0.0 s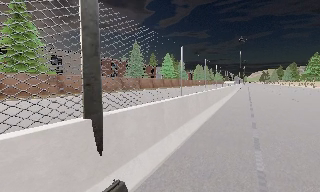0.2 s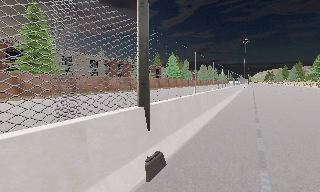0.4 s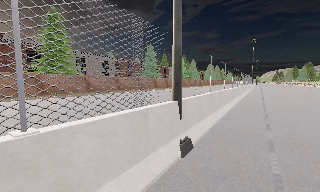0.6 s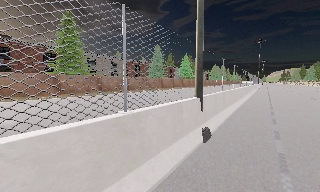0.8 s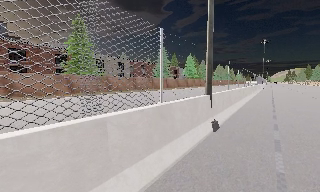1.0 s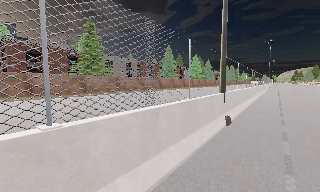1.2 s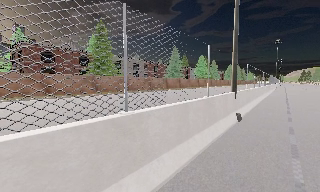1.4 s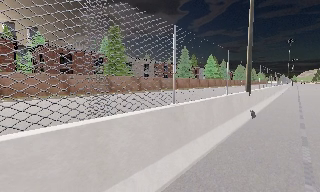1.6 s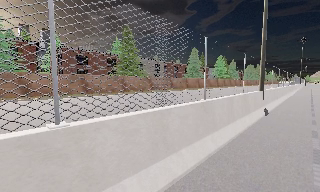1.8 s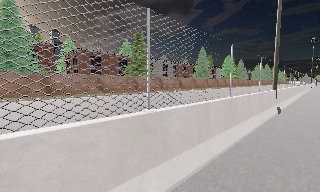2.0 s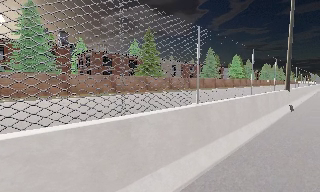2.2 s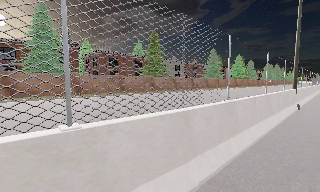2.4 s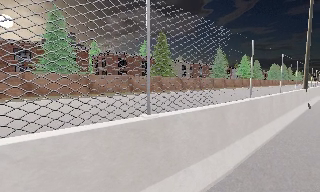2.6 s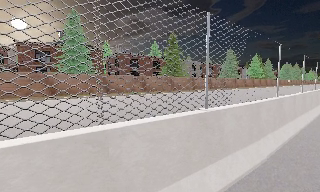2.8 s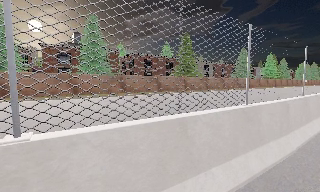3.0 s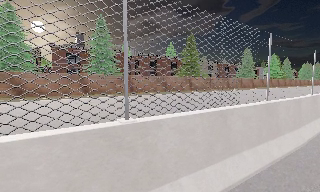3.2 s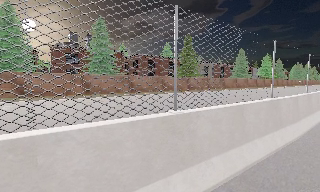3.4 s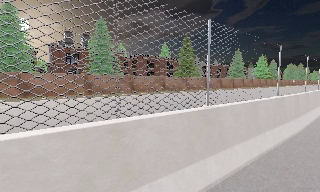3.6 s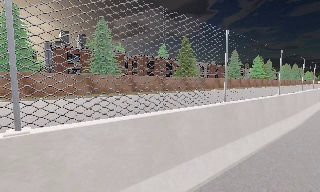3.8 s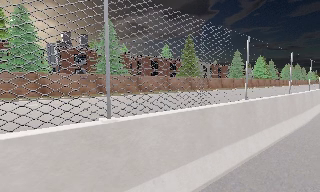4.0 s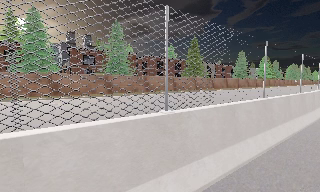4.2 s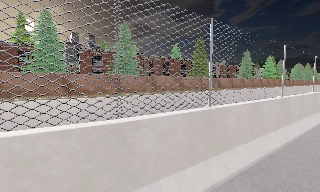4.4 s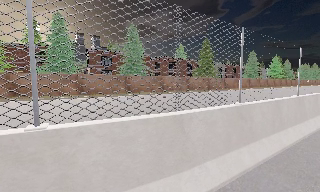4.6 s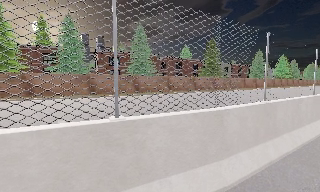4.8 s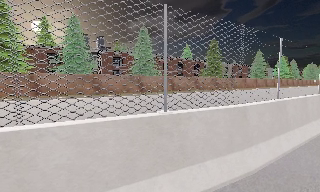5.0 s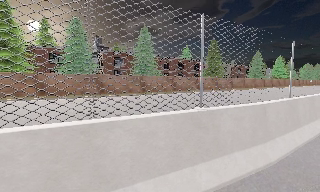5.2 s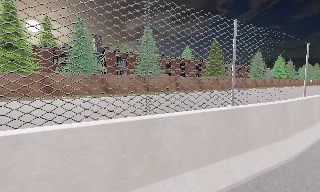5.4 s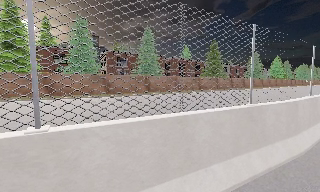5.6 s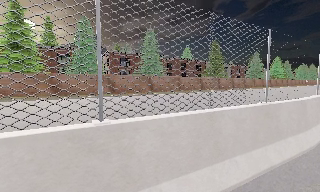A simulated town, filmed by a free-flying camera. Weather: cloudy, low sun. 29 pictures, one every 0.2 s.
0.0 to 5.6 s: The camera pans to its left, which is counterclockwise from overhead, by about 25 degrees. It travels to its left and backward, about 25 m, so close, fixed things drift to the right.
The film runs backward here.
